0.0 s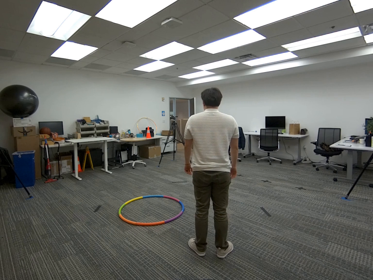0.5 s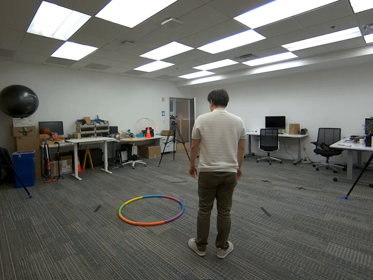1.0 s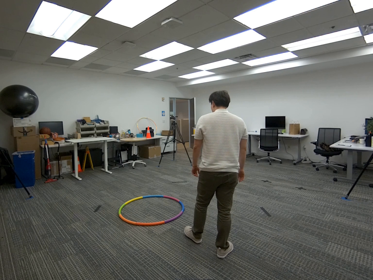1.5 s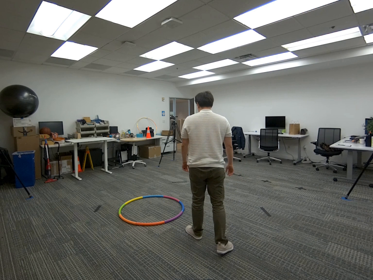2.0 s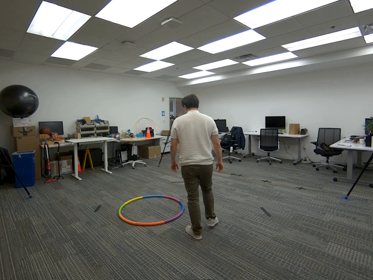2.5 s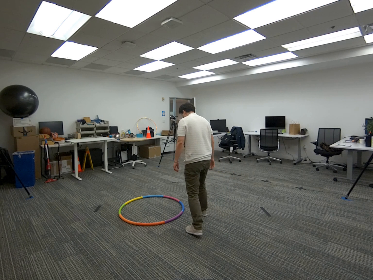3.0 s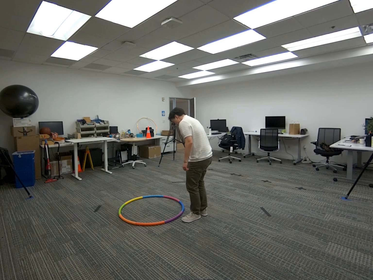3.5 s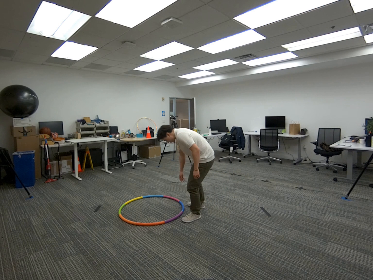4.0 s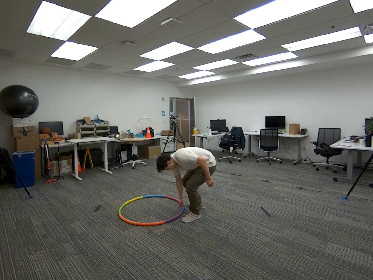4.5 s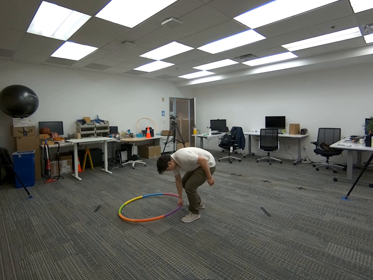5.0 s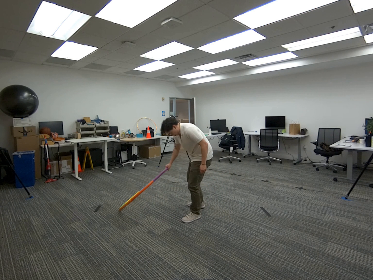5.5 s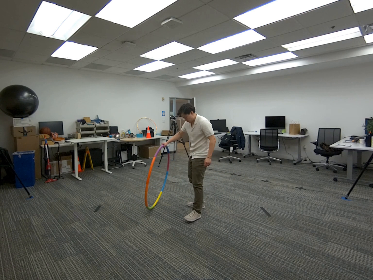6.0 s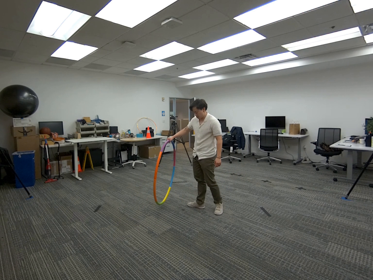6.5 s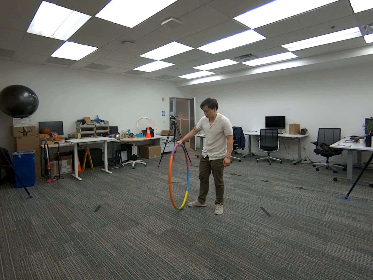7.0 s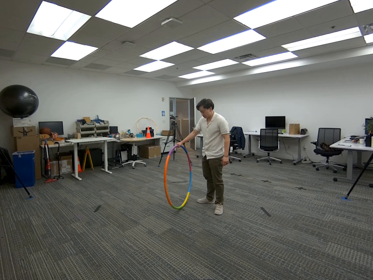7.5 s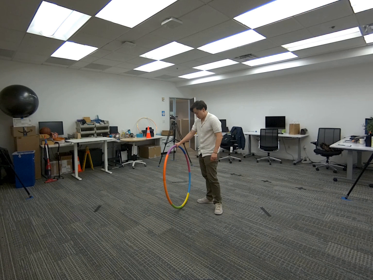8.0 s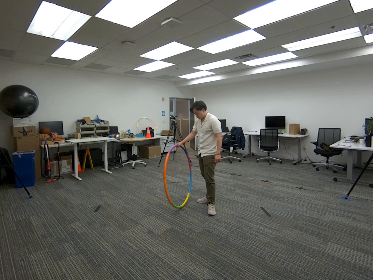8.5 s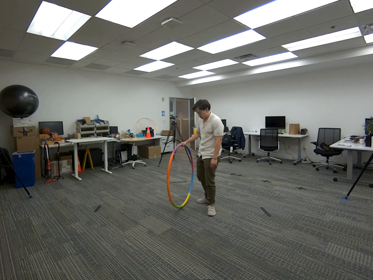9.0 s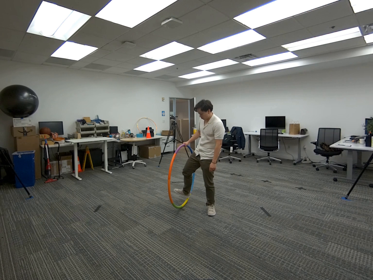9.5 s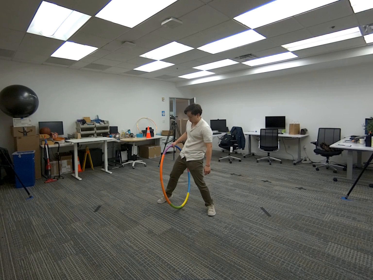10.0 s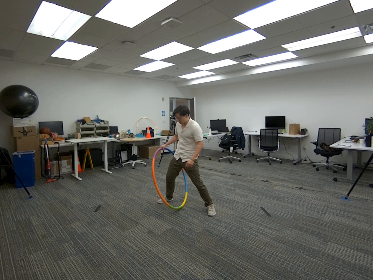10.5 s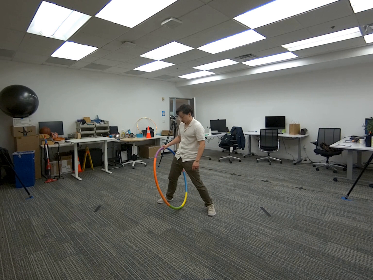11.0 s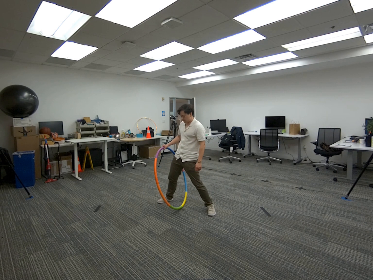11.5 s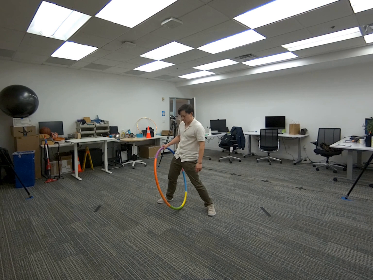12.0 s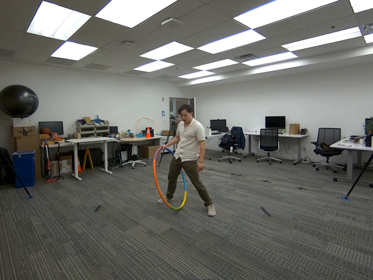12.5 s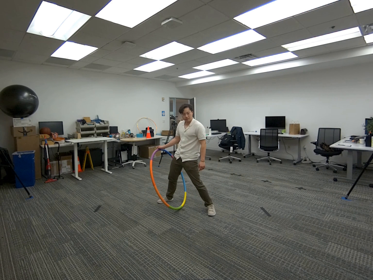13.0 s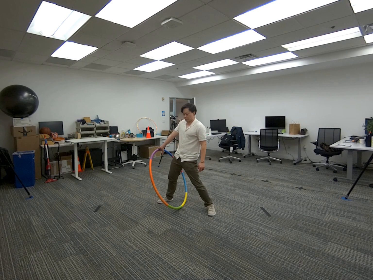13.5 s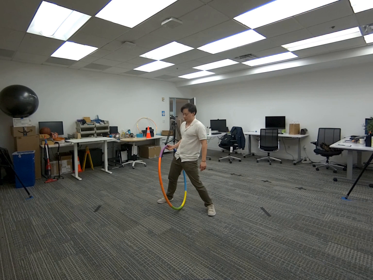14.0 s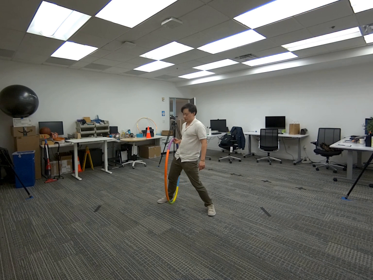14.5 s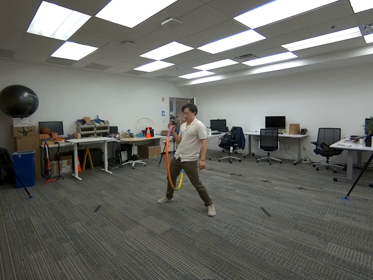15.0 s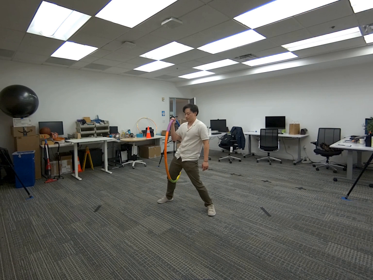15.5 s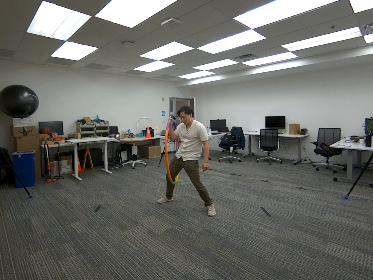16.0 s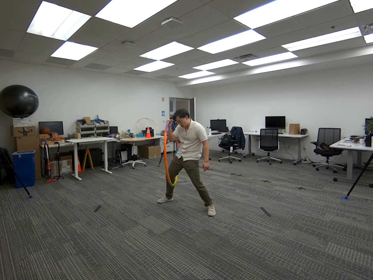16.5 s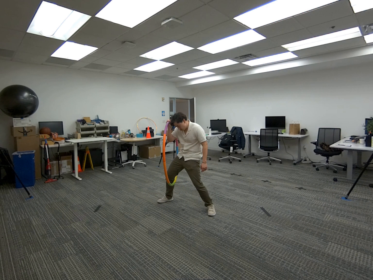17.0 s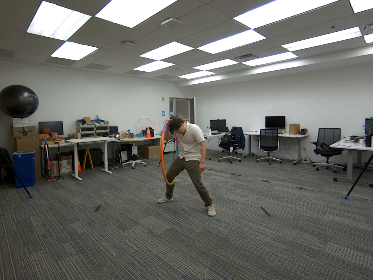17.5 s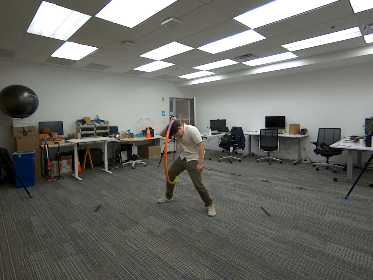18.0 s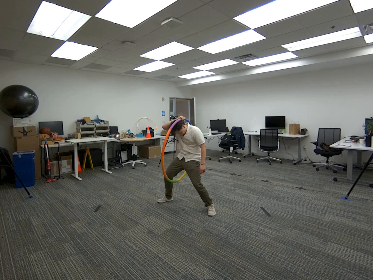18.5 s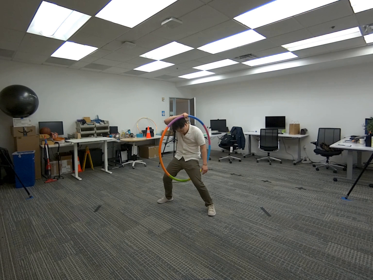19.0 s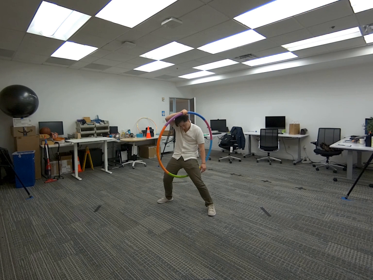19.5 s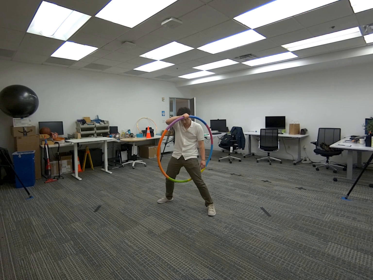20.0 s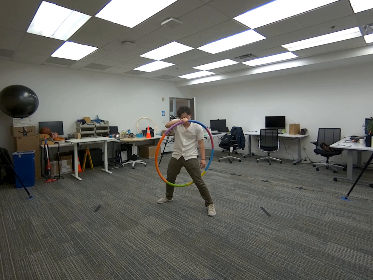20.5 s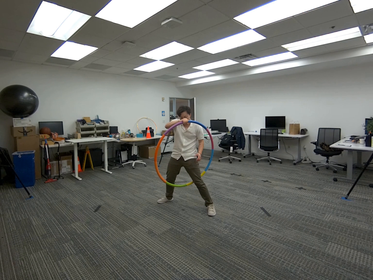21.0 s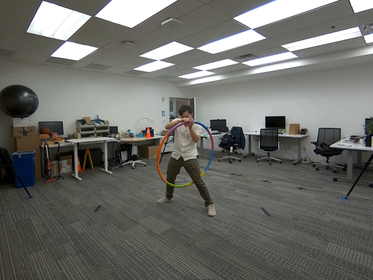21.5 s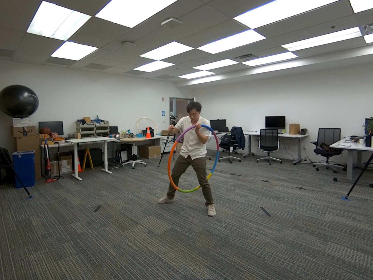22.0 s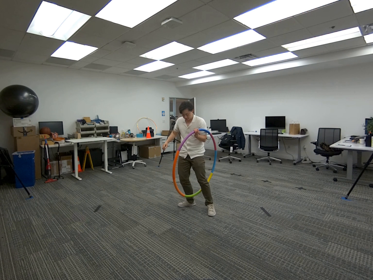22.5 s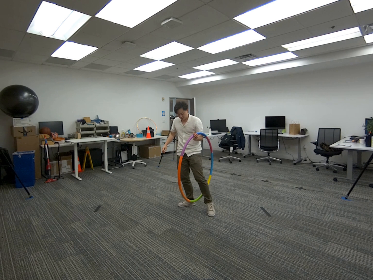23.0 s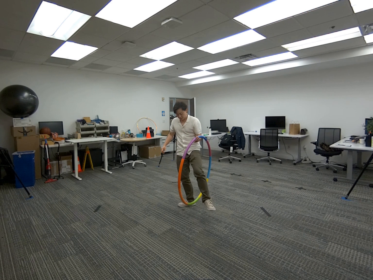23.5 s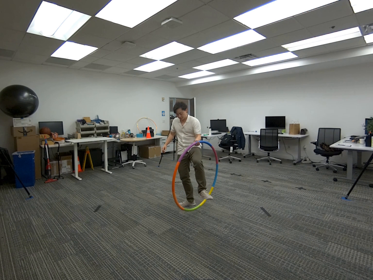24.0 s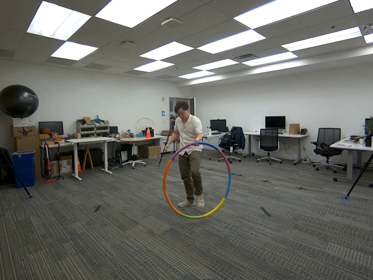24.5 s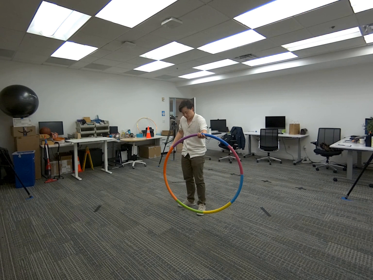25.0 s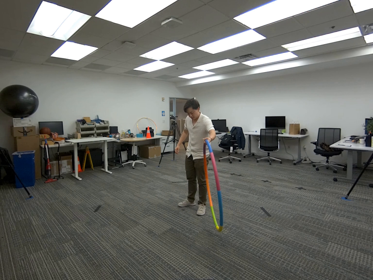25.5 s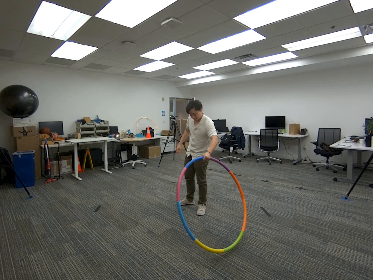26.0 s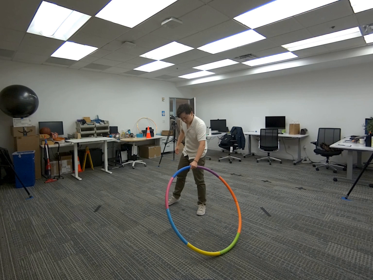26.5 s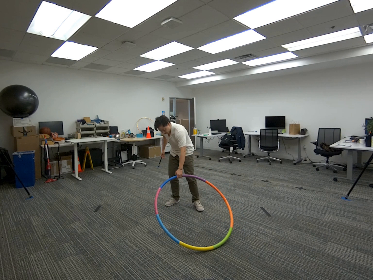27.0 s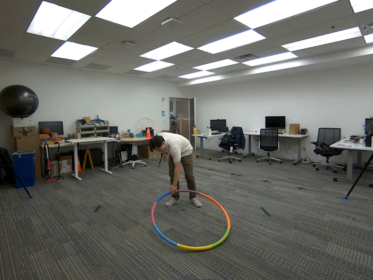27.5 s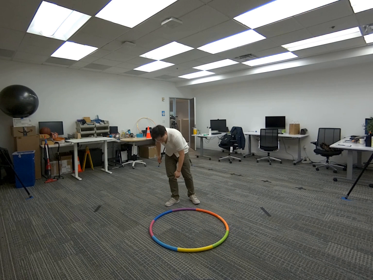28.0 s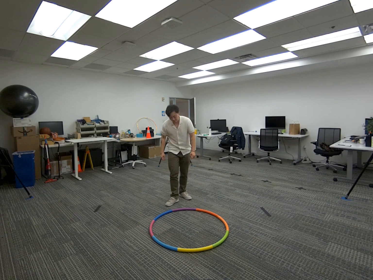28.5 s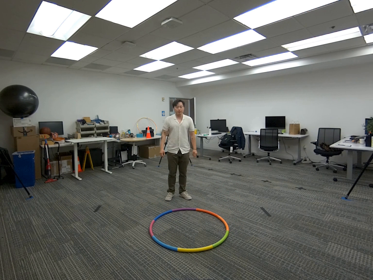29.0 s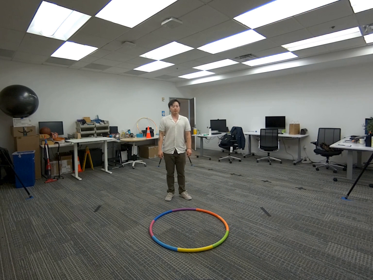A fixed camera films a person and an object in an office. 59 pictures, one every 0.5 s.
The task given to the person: Walk over to the hula hoop on the floor and grasp it with your right hand keeping the hula hoop vertical. Pass your right foot through the hula hoop and then your head and torso while shifting the hula hoop from your right hand to the left hand. Finally step through the hula hoop using your left leg. Place the hula hoop on the floor.
